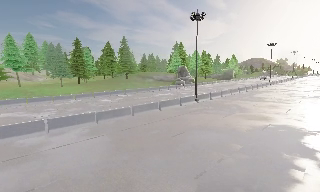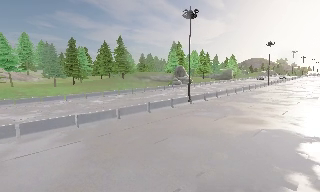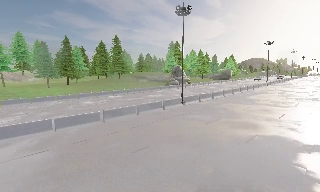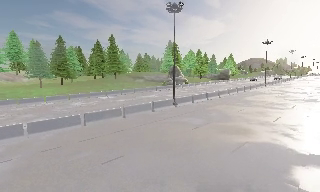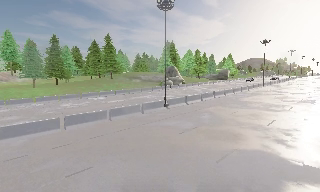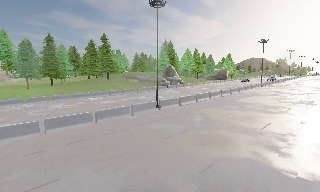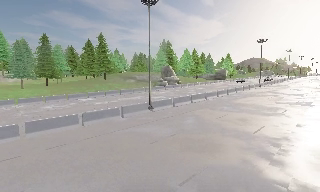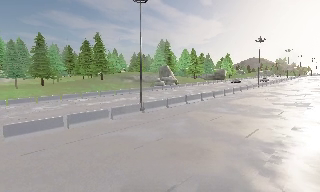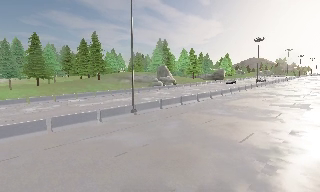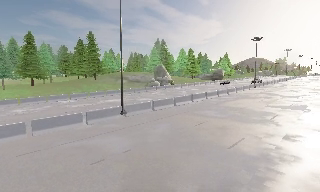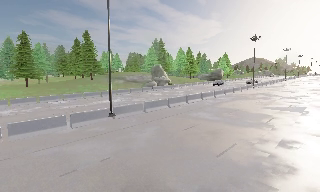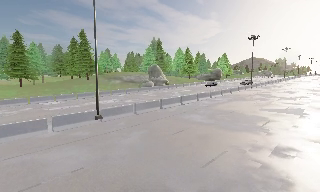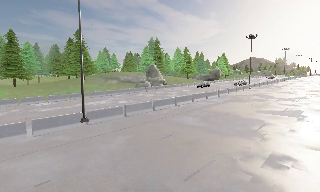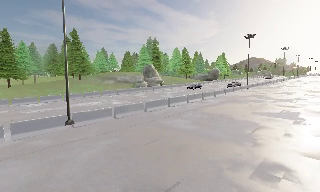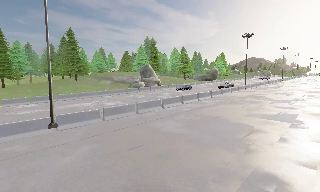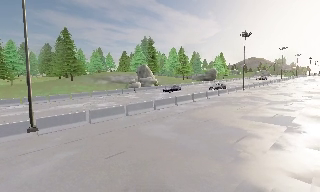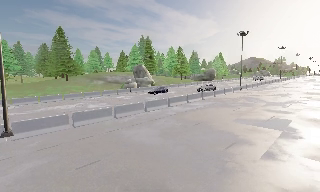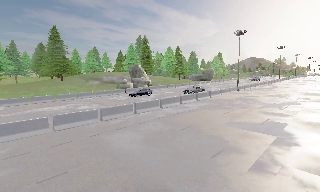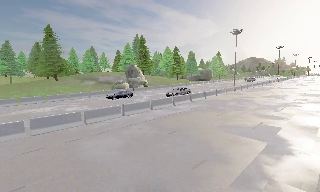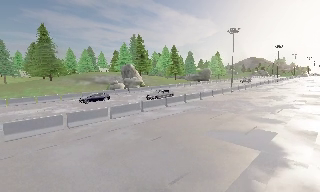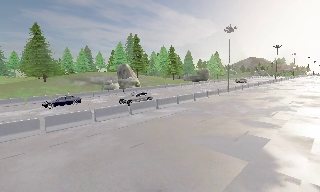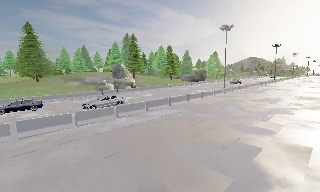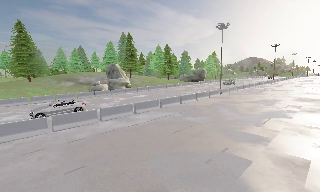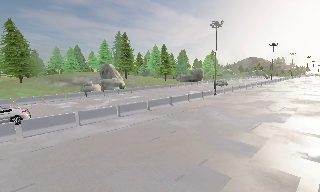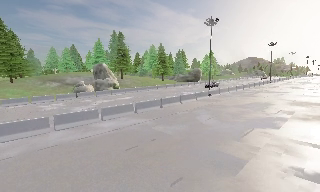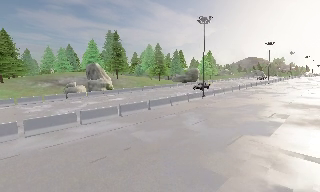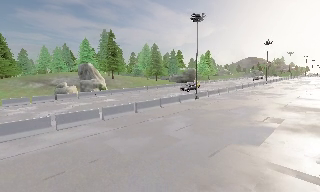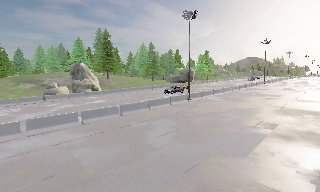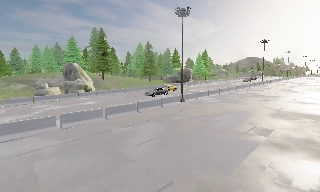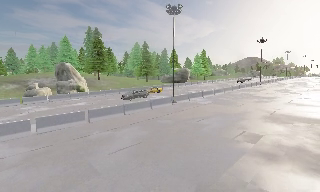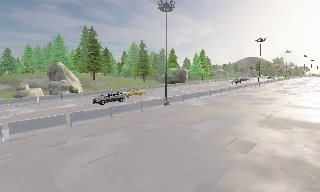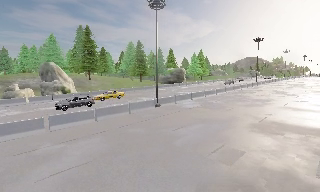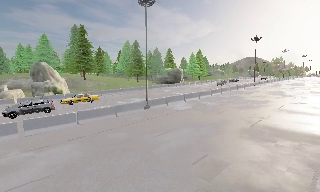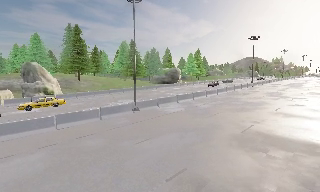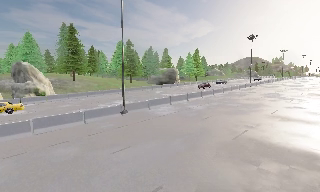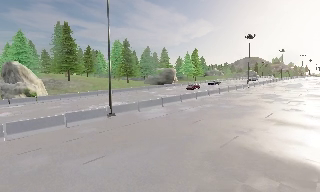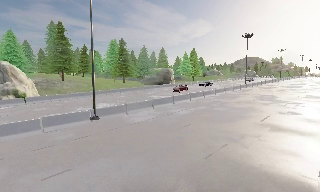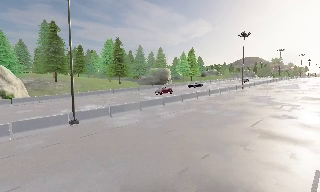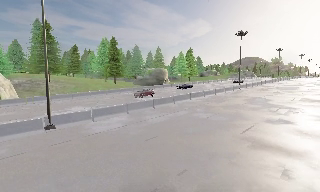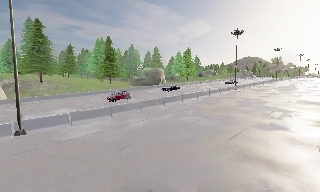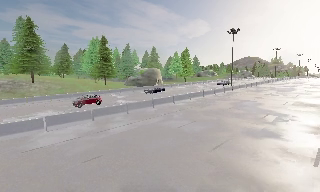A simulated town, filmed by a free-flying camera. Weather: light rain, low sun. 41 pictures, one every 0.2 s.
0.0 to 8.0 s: The camera travels to its right and forward, about 55 m, so close, fixed things drift to the left.
The film runs forward here.
